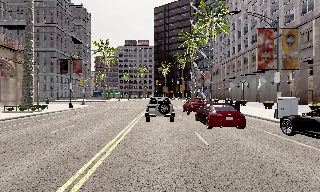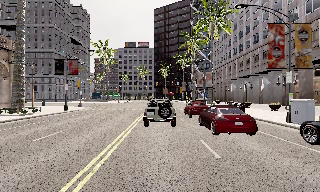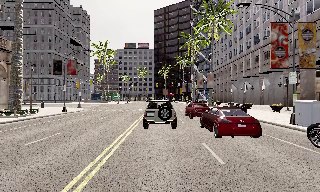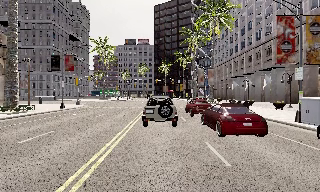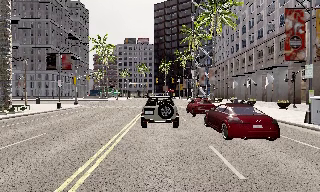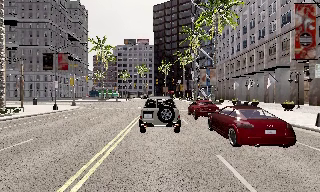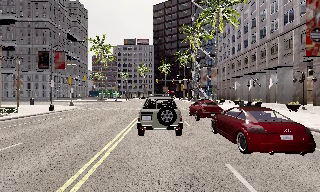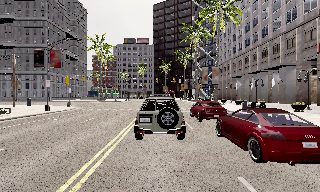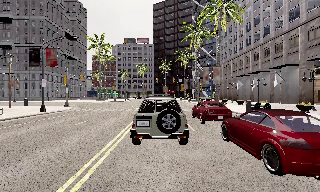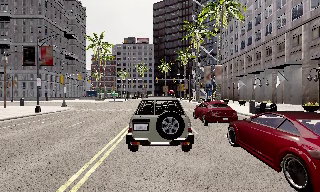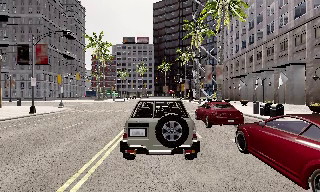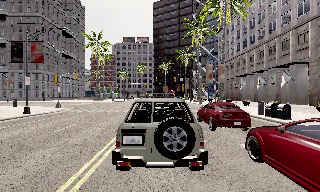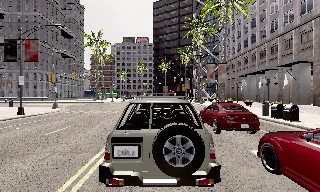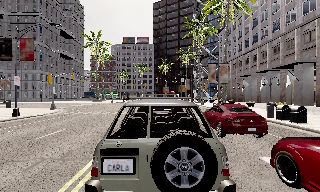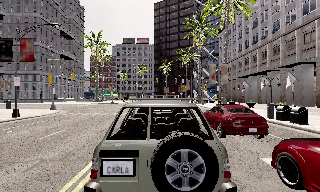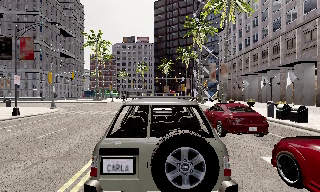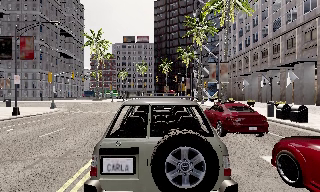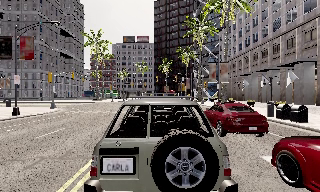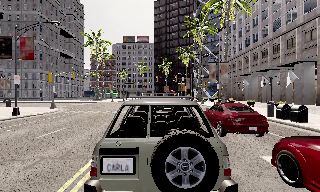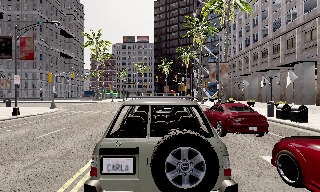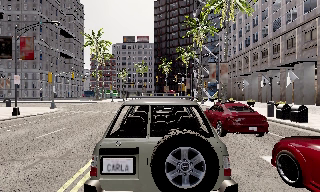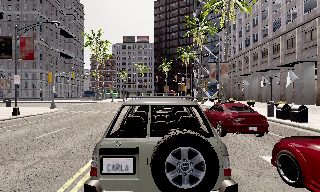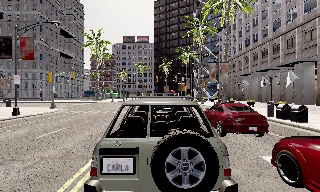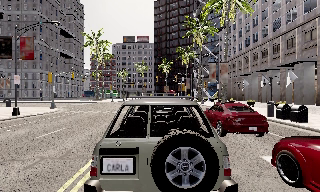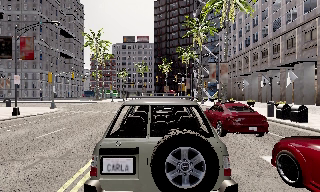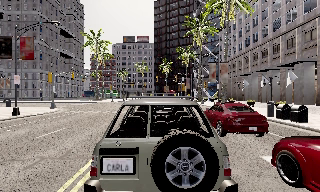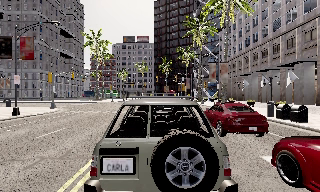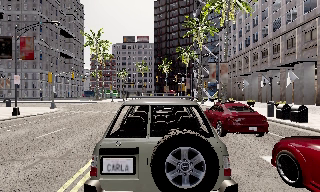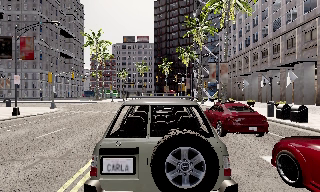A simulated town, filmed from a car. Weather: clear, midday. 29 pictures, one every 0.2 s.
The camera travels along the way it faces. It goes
forward.
0.0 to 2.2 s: The camera travels forward, about 7 m, so what stands in front looms larger.
2.2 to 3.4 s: The camera travels forward, about 1 m, so what stands in front looms larger. It loses speed.
3.4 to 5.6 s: The camera keeps its place and its aim.
The film runs forward here.
